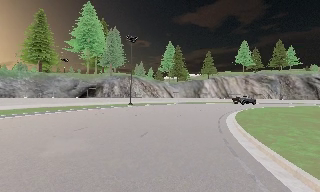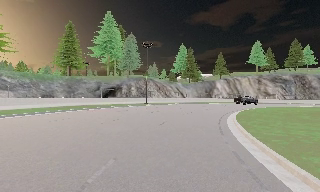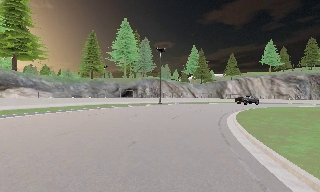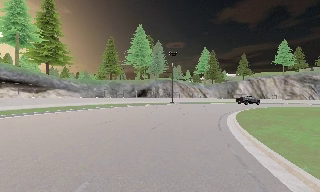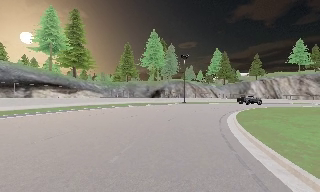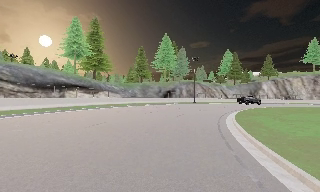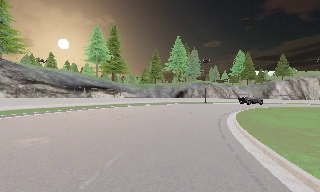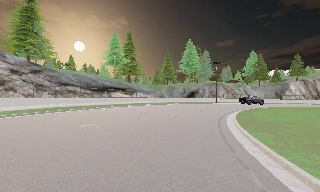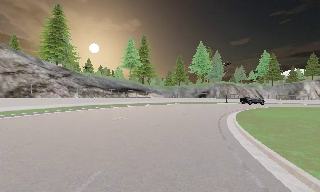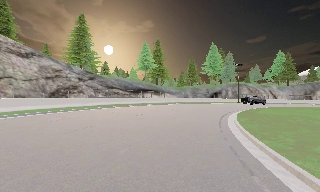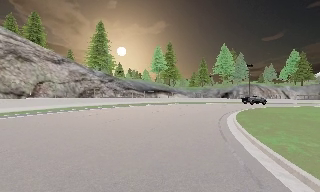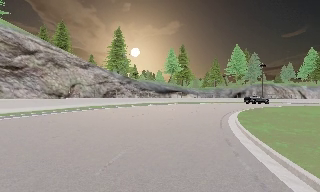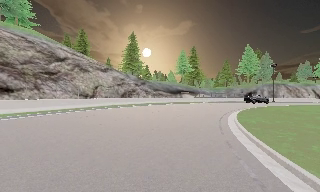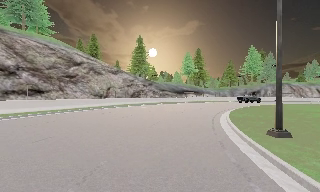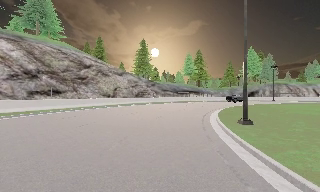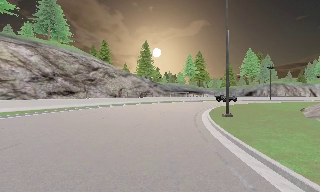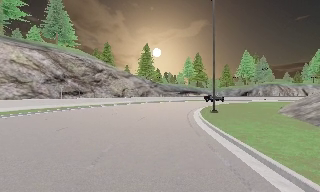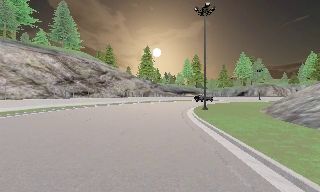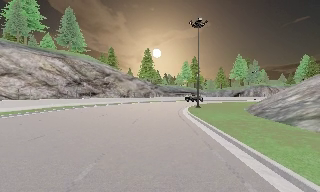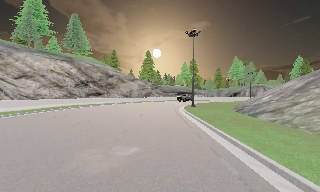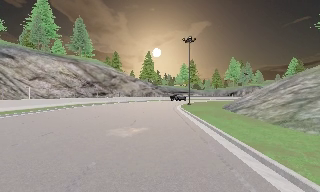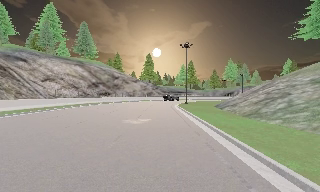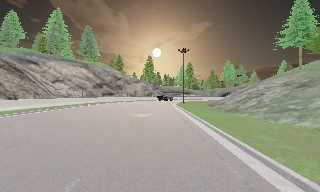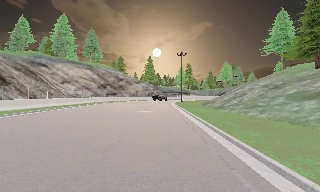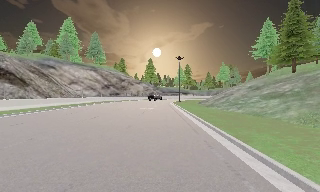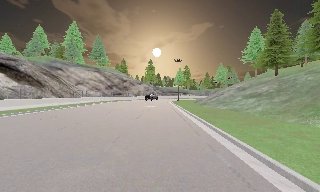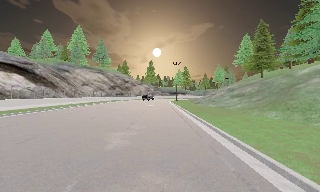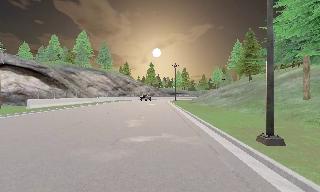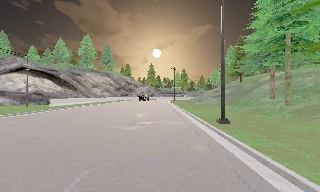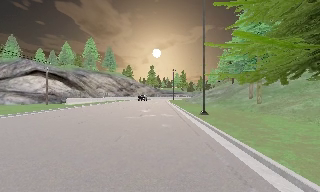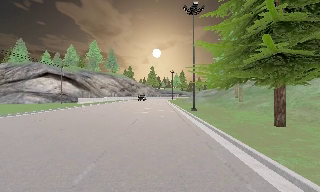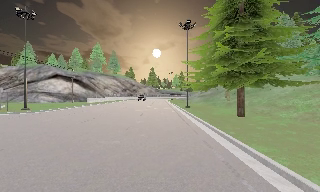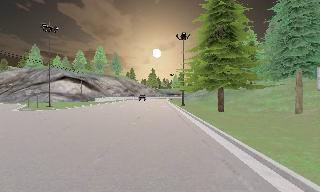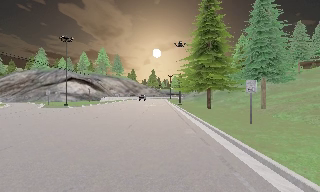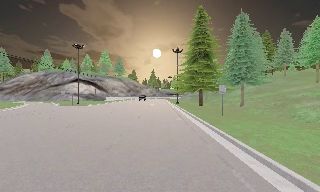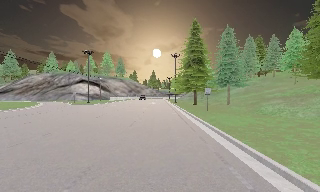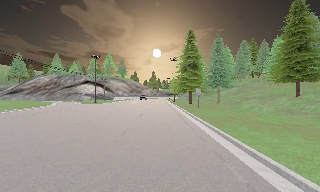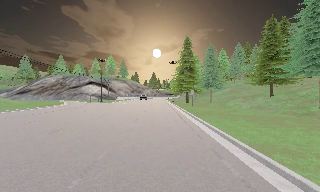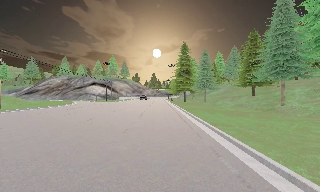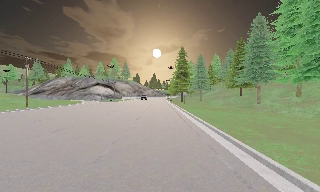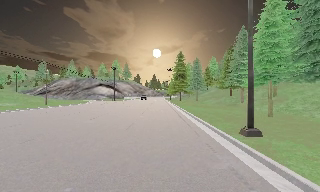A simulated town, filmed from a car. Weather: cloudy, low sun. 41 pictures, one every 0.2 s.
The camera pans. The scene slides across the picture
to the right.
The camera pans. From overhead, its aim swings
counterclockwise.
0.0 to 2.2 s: The camera swings to its left by about 50 degrees, and the scene slides to the right. It travels backward, about 30 m.
2.2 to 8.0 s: The camera travels backward, about 105 m, so what stands in front gets smaller.
The film runs backward here.
